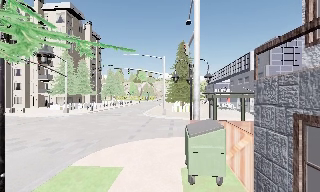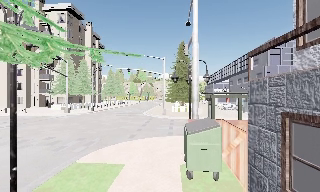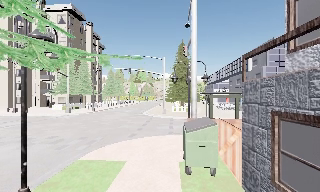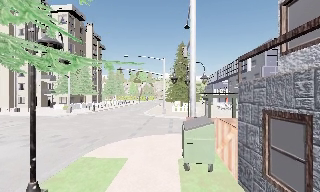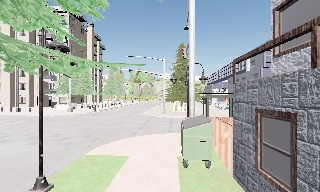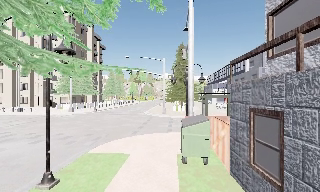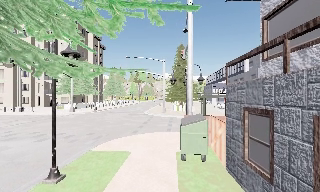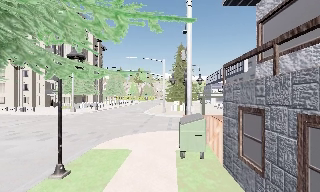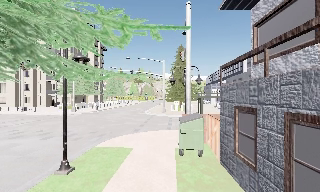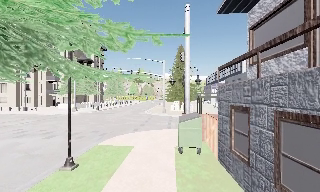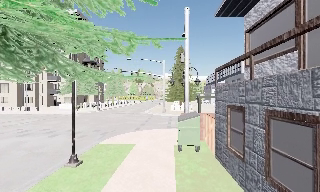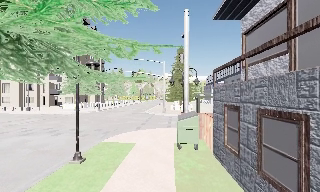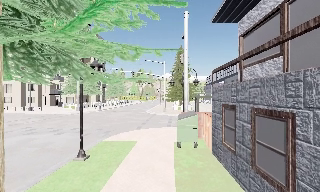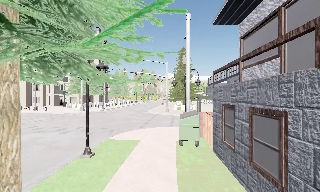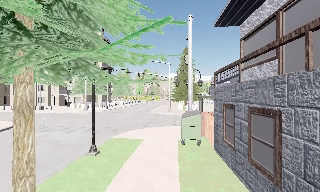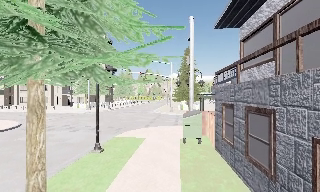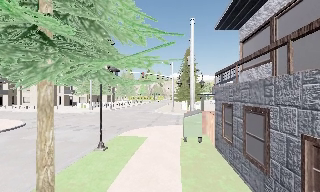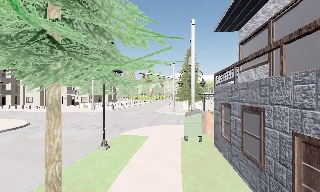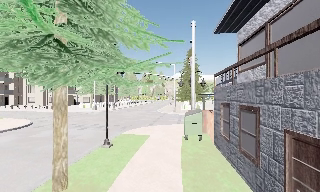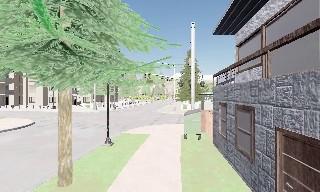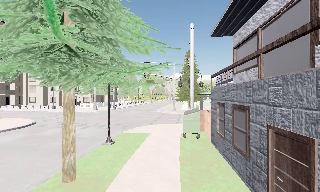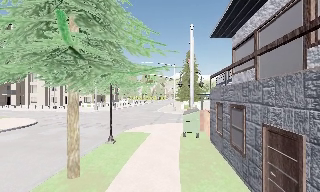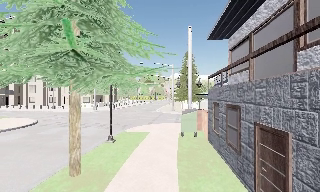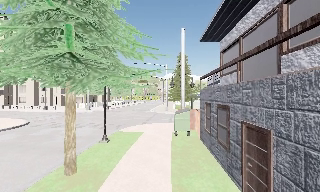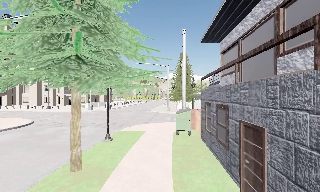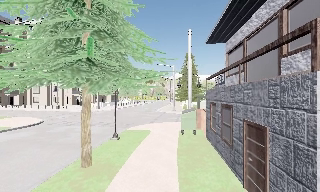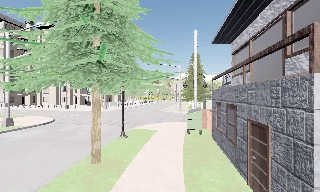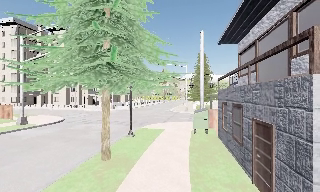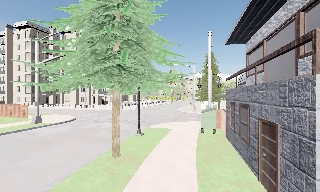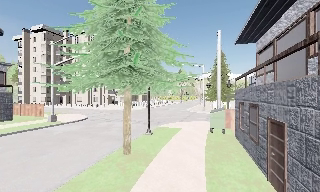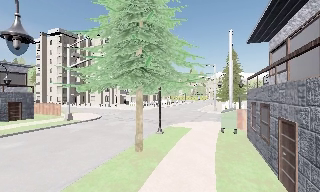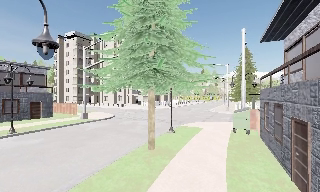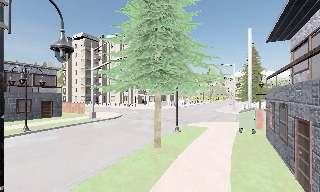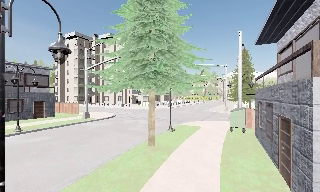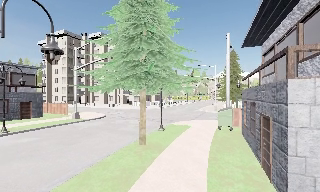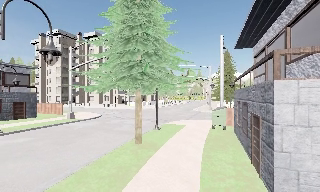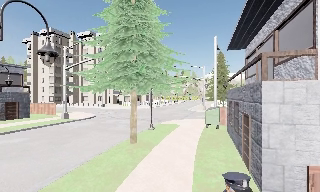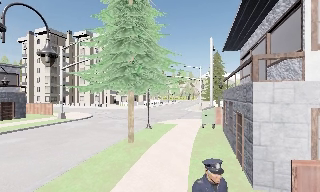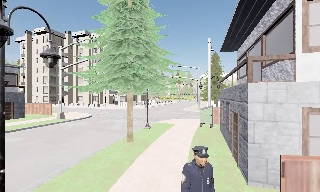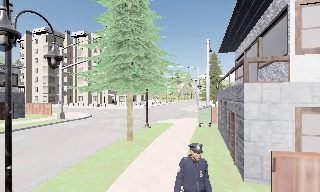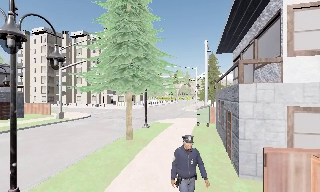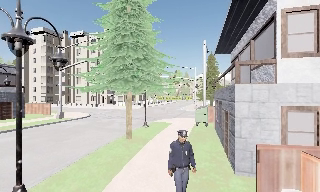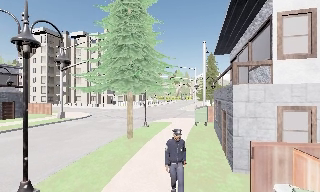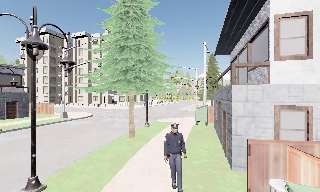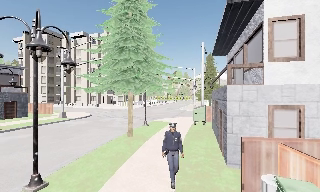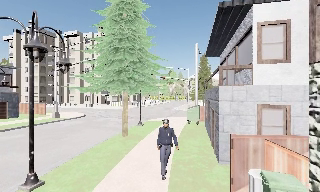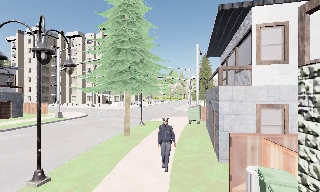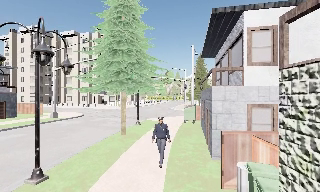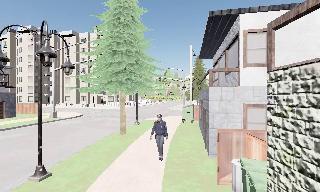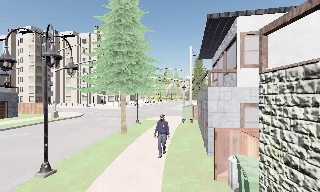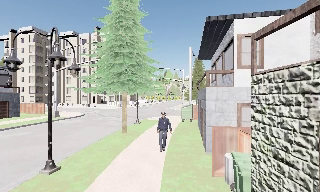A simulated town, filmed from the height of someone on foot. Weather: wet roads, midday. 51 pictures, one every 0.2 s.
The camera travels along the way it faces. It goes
backward.
0.0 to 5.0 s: The camera travels backward, about 6 m, so what stands in front gets smaller.
5.0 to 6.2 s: The scene slides to the right, as the camera pans about 20 degrees to its left. It travels backward, about 1.5 m, so what stands in front gets smaller.
6.2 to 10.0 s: The camera pans to its right, which is clockwise from overhead, by about 15 degrees. It travels backward, about 3.5 m, so what stands in front gets smaller.
The film runs backward here.
